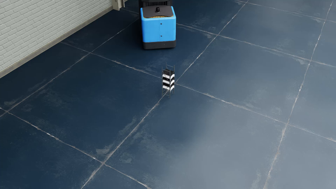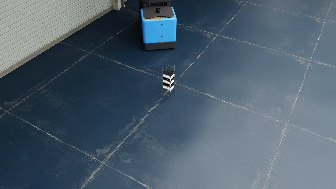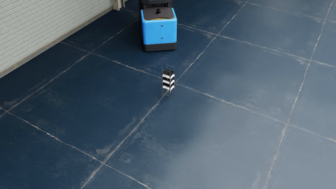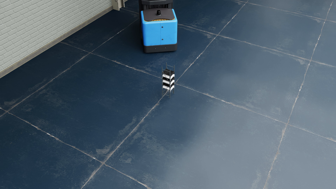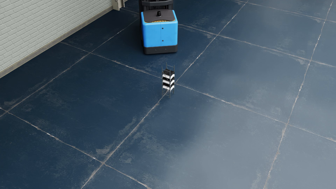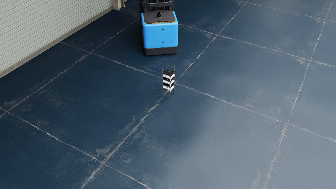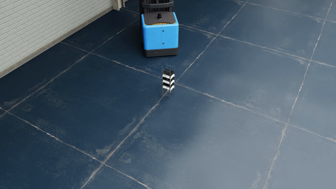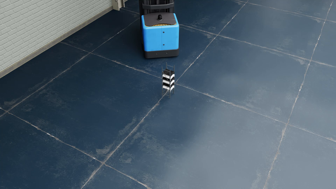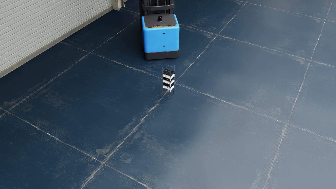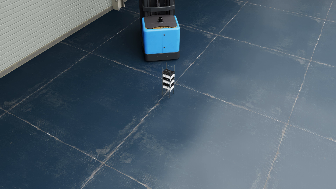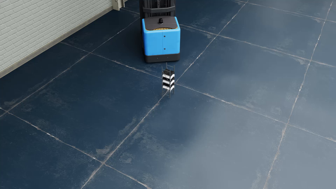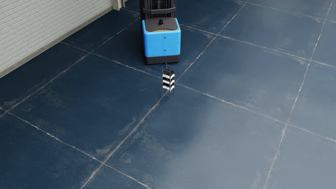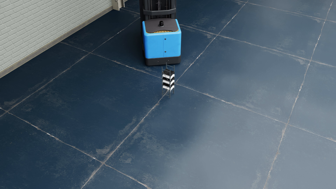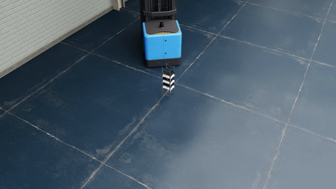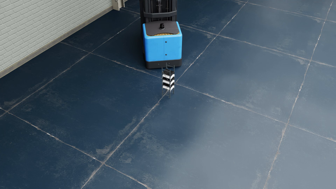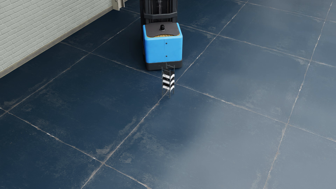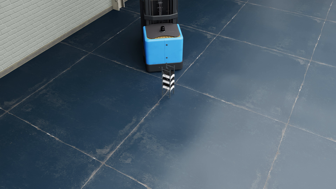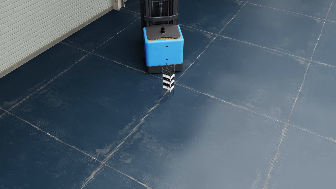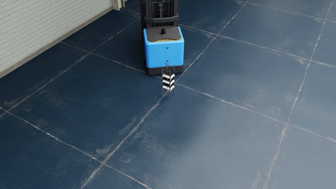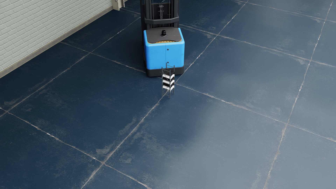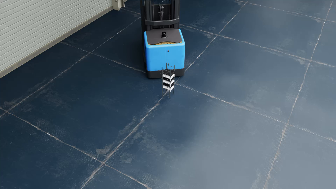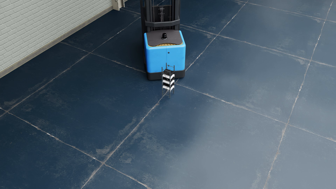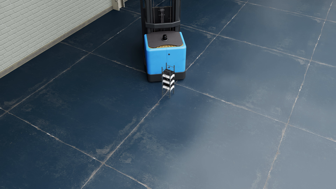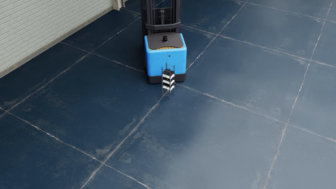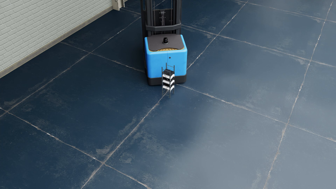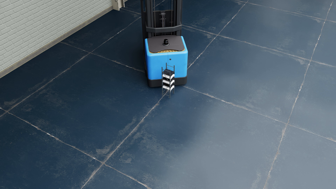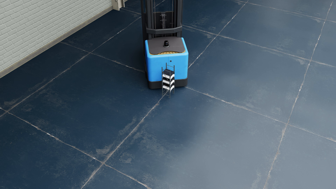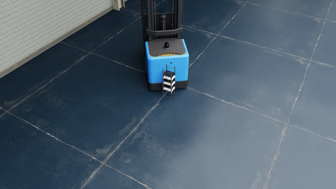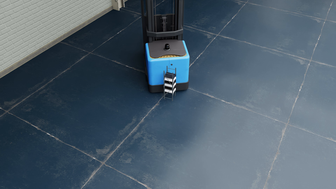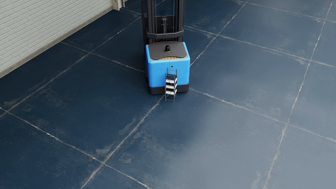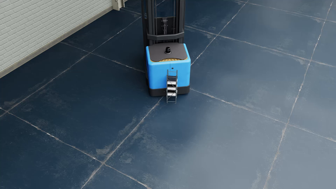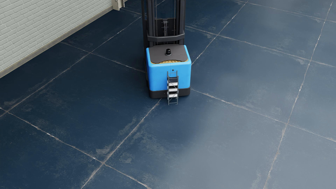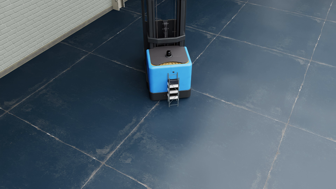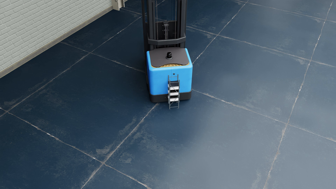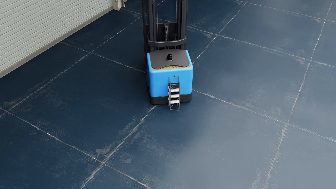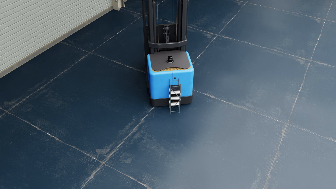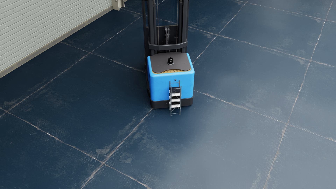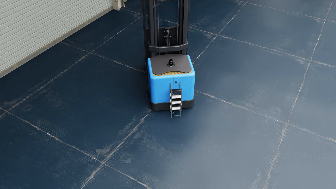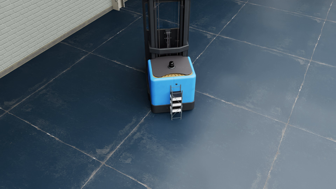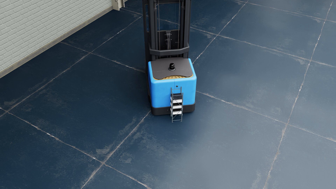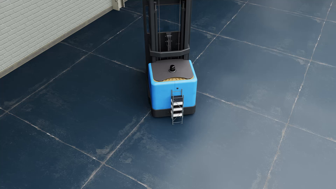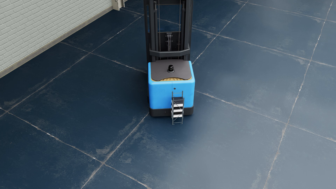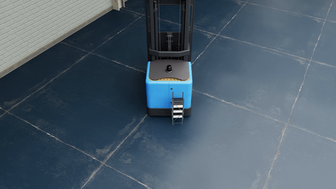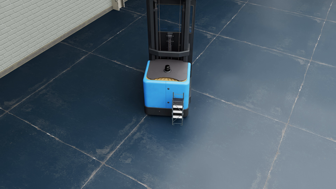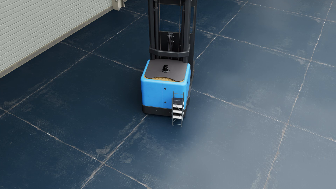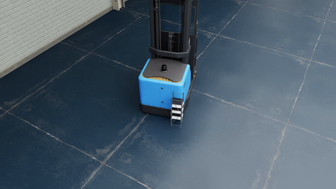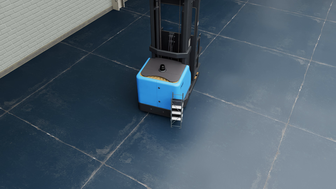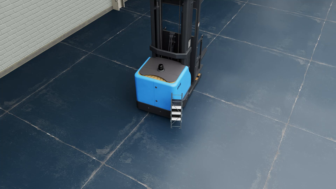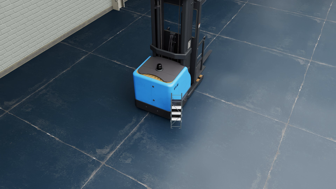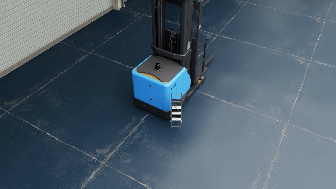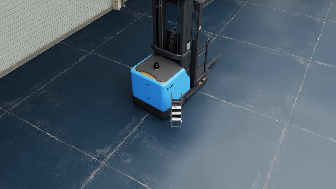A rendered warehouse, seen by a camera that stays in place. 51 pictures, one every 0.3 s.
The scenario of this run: A forklift runs into an object in its way.
